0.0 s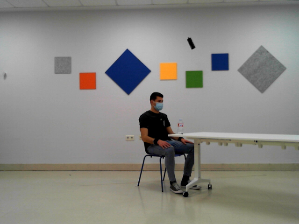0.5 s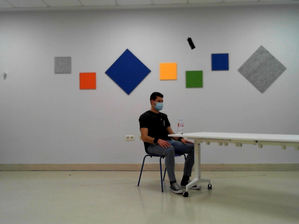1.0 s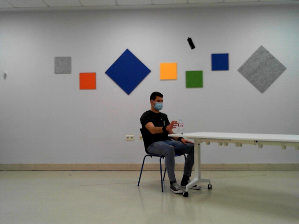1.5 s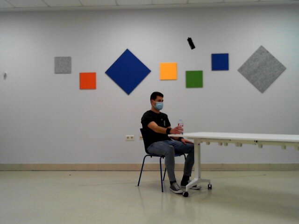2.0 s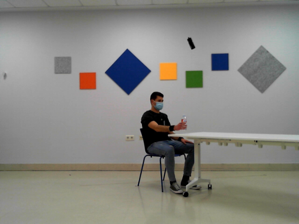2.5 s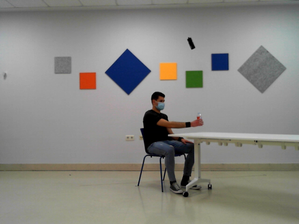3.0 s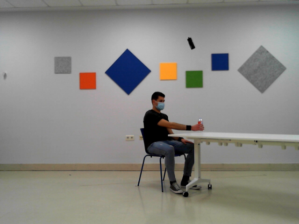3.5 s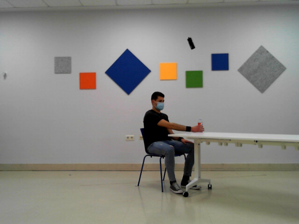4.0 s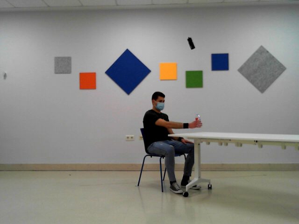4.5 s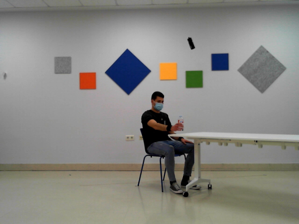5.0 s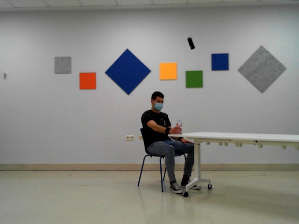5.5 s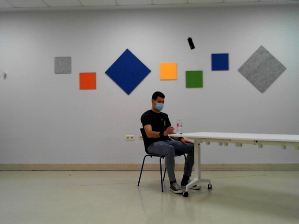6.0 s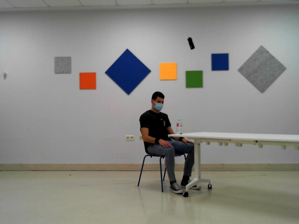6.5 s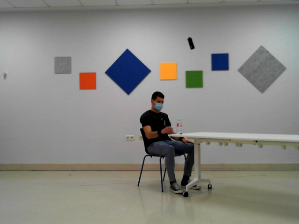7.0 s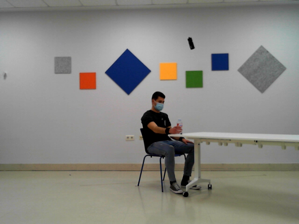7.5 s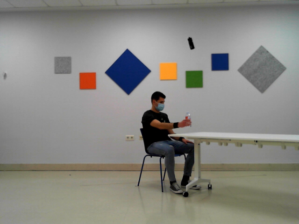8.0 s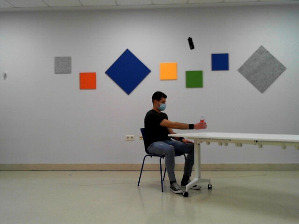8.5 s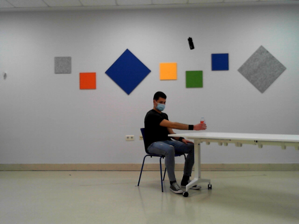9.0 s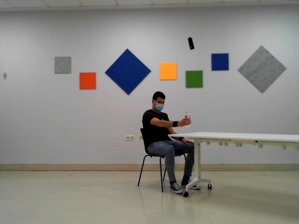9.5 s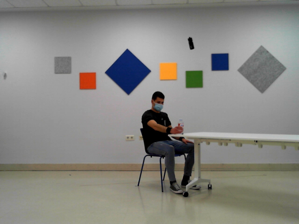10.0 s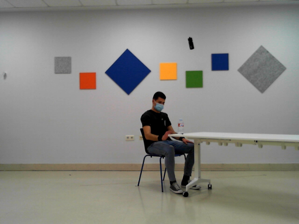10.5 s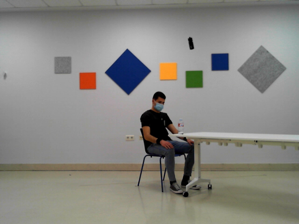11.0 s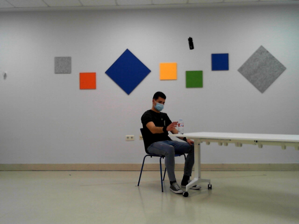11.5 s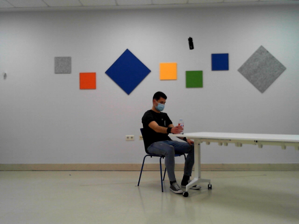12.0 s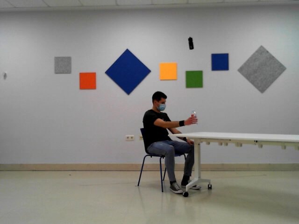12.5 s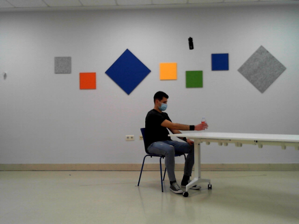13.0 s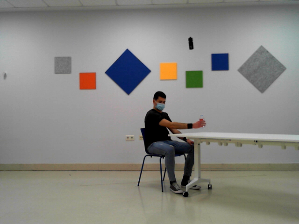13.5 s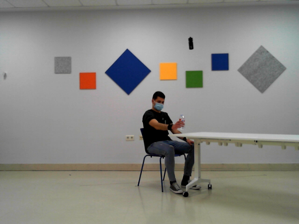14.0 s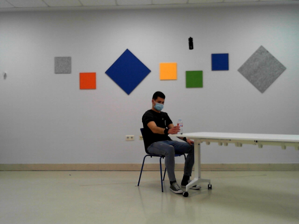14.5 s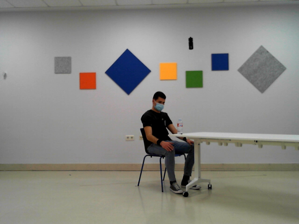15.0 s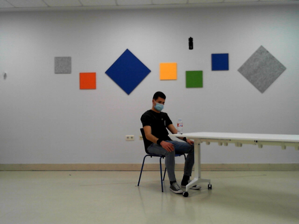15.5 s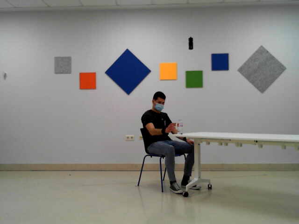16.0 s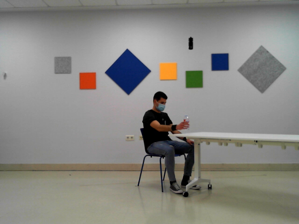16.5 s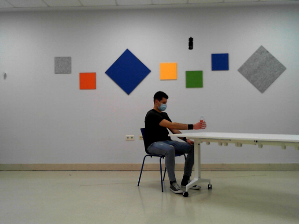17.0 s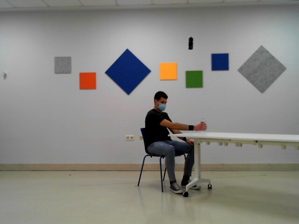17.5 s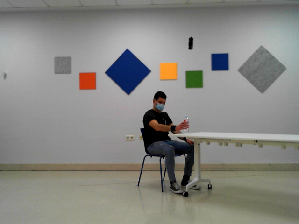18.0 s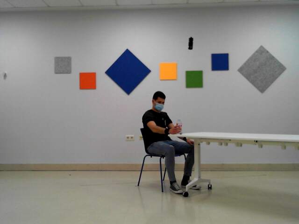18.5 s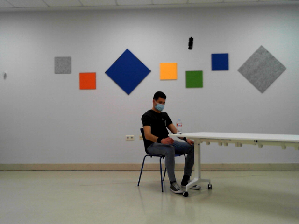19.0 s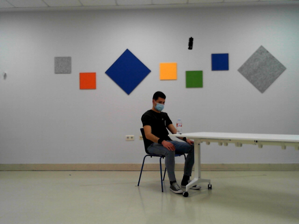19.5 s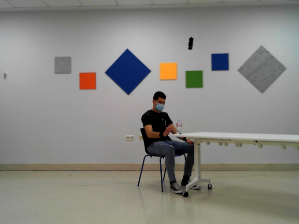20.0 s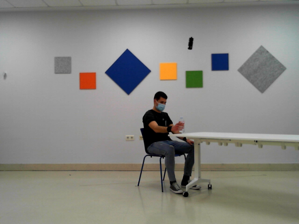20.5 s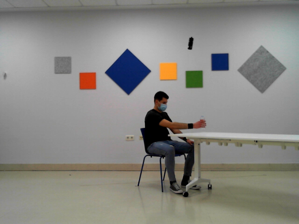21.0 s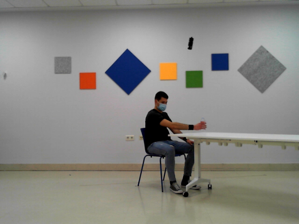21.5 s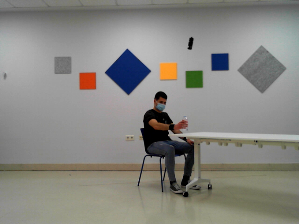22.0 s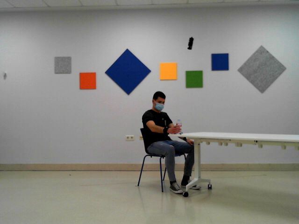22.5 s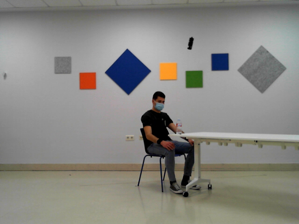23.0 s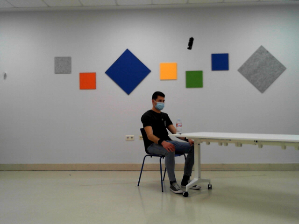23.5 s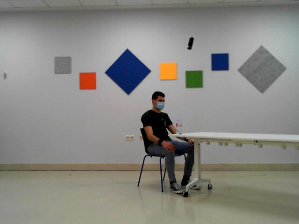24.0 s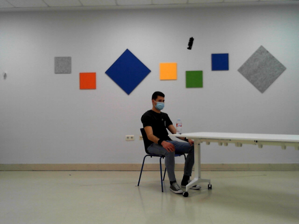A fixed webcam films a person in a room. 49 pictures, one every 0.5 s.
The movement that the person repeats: Move a bottle from side to side, right hand.
